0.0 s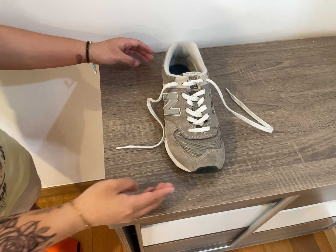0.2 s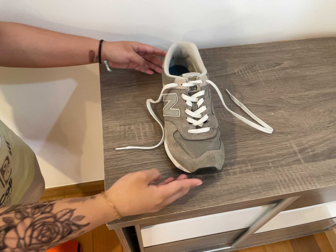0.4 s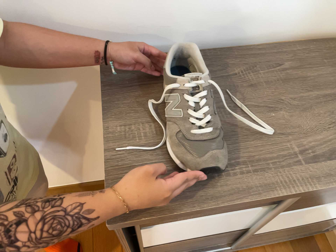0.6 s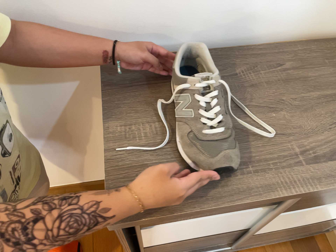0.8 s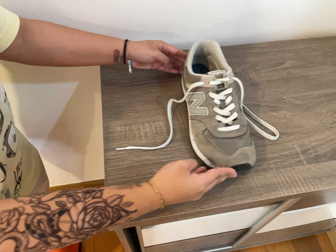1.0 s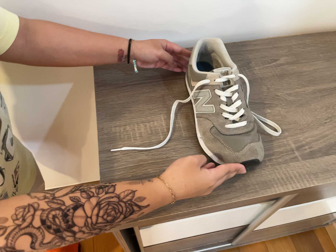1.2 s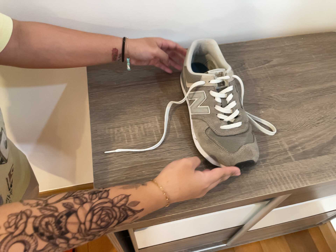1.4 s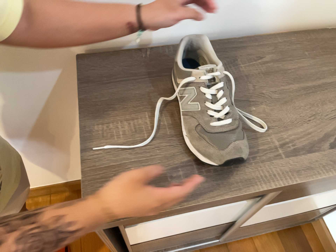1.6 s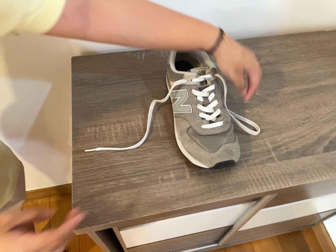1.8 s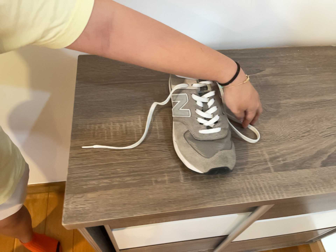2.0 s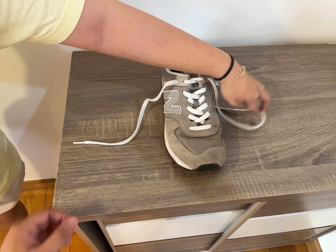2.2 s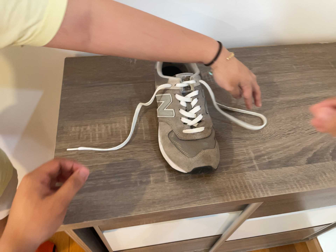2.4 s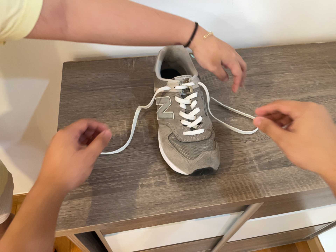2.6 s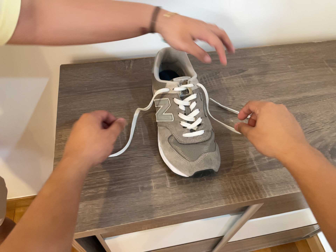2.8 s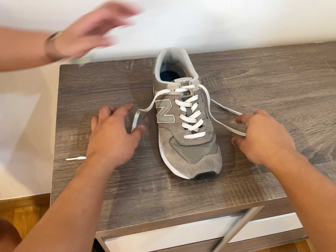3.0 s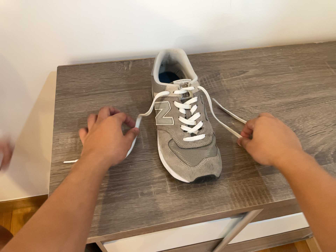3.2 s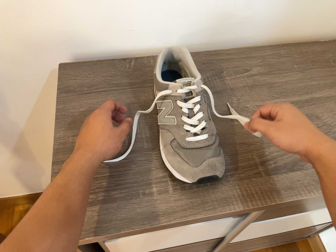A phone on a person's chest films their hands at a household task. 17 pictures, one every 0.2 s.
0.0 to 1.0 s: The camera keeps its place and its aim.
1.0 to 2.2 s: The camera travels to its right, about 8 cm, so close, fixed things drift to the left.
2.2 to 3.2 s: The camera shifts only a little, or ends up much as it began.
The film runs forward here.
